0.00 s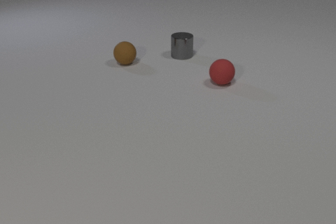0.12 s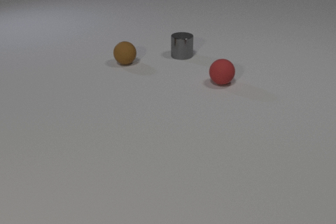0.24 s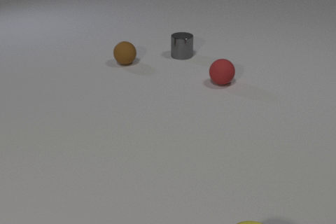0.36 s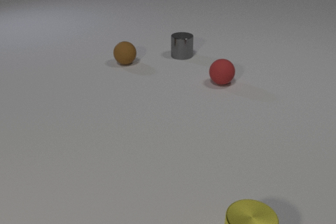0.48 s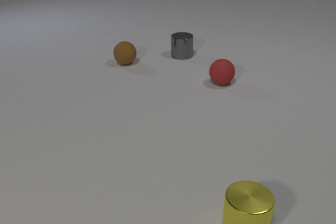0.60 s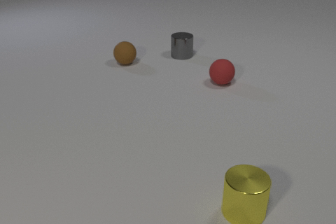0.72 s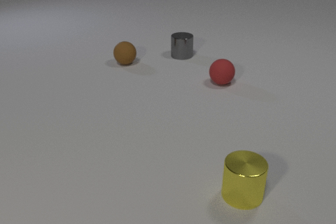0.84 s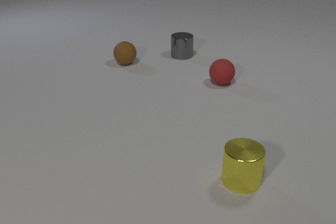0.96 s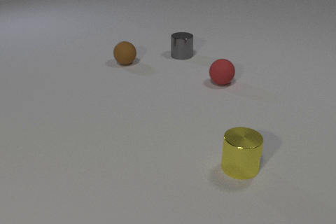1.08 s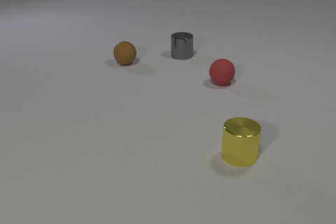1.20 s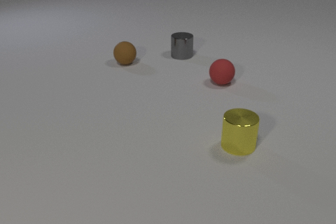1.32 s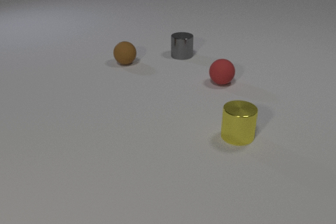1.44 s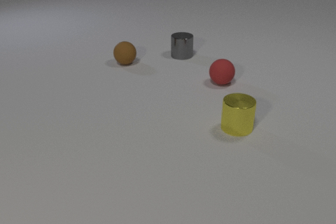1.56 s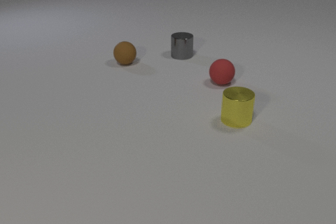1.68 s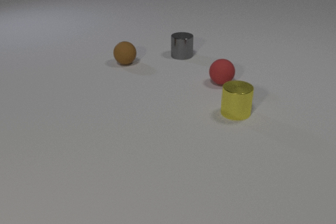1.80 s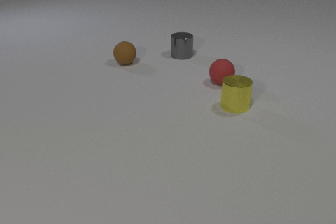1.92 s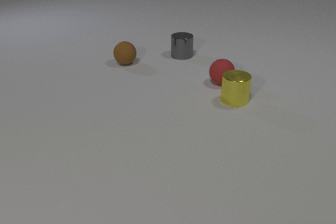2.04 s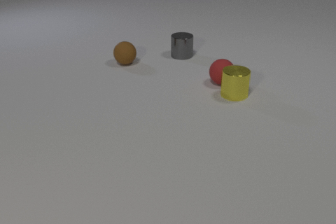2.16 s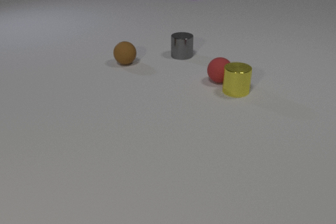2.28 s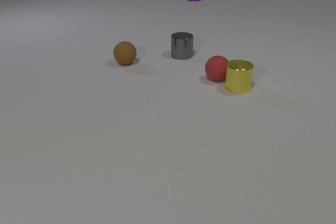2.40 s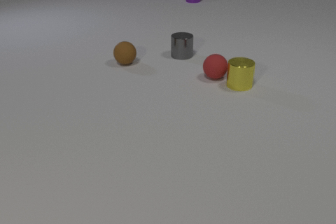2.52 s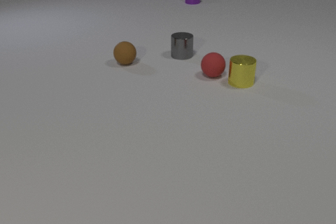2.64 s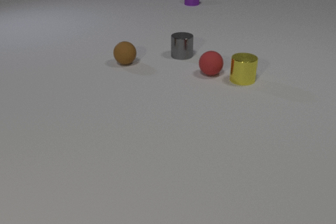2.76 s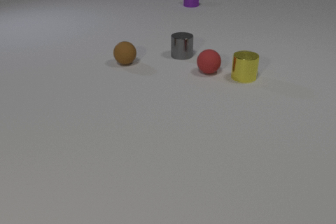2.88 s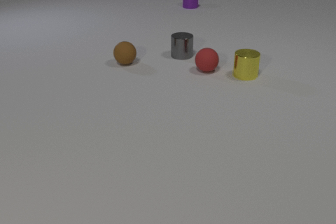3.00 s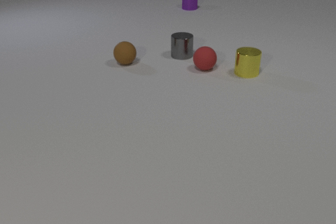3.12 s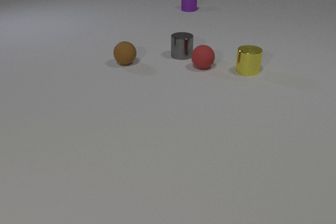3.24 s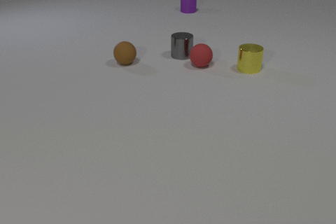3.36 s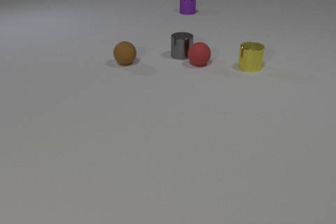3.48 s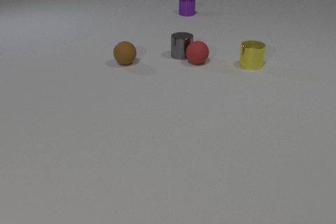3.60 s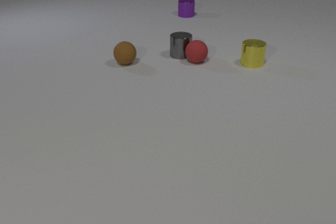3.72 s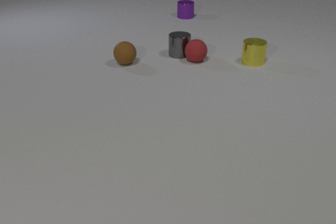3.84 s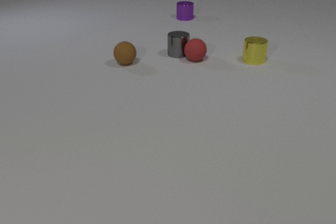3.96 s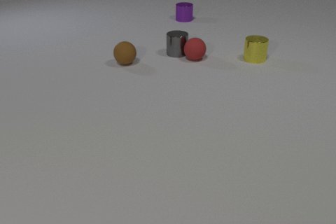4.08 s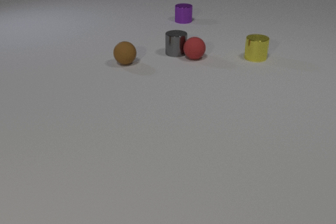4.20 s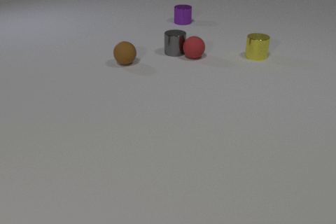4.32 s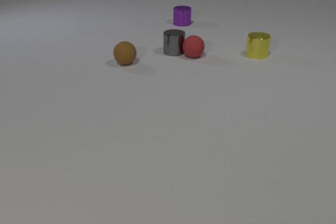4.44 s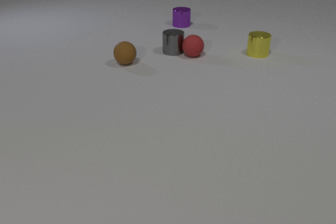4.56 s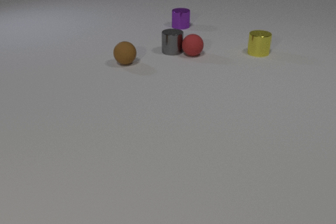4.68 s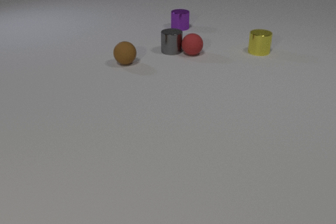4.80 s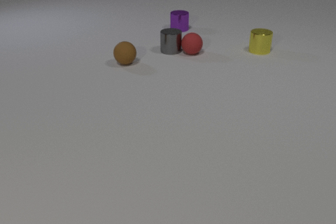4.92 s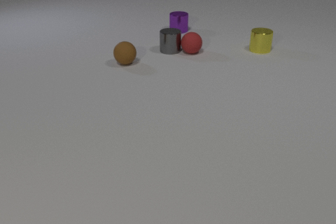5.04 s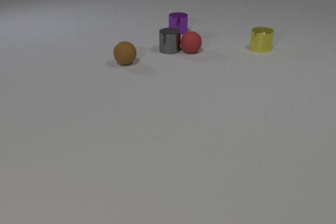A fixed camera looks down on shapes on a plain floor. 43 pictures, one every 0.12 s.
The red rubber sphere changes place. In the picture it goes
away from the camera.
The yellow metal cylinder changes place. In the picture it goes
away from the camera.
0.00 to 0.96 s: The yellow metal cylinder comes in at the bottom edge, slides away from the camera.
0.96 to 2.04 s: The yellow metal cylinder slides away from the camera. The purple metal cylinder comes in at the top edge, slides toward the camera. The yellow metal cylinder and the red rubber sphere collide.
2.04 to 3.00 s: The yellow metal cylinder slides away from the camera. The red rubber sphere rolls away from the camera and to the left. The purple metal cylinder slides toward the camera.
3.00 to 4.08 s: The yellow metal cylinder slides away from the camera. The red rubber sphere rolls away from the camera. The gray metal cylinder slides away from the camera and to the left. The purple metal cylinder slides toward the camera. The red rubber sphere and the gray metal cylinder collide.
4.08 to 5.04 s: The yellow metal cylinder slides away from the camera. The red rubber sphere rolls away from the camera. The gray metal cylinder slides away from the camera and to the left. The purple metal cylinder slides toward the camera.
What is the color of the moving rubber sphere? red.
What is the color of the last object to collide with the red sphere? gray.
What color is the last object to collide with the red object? gray.
